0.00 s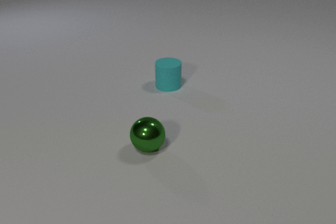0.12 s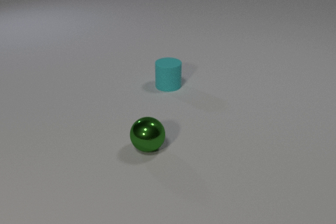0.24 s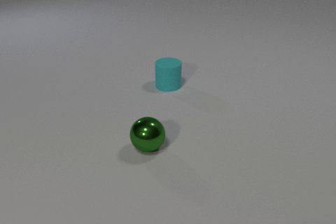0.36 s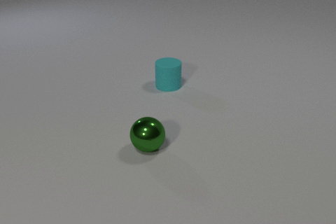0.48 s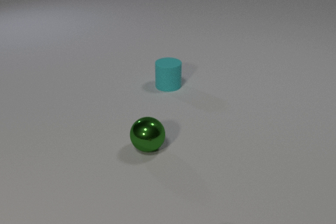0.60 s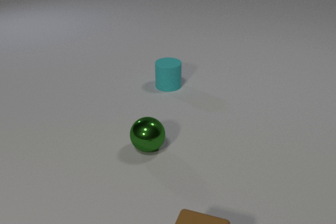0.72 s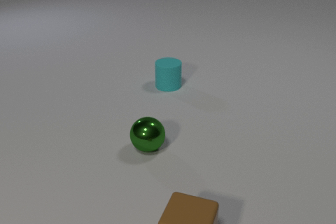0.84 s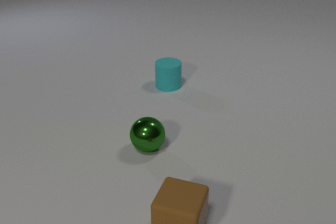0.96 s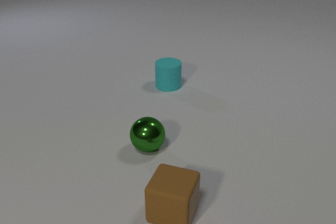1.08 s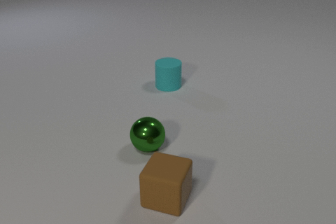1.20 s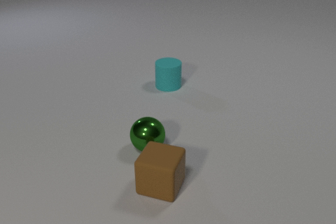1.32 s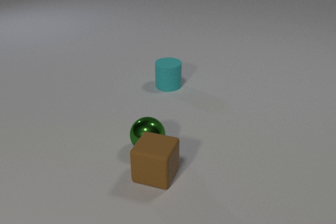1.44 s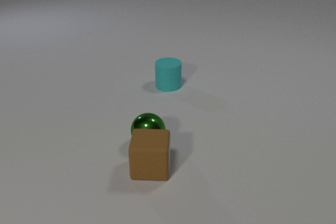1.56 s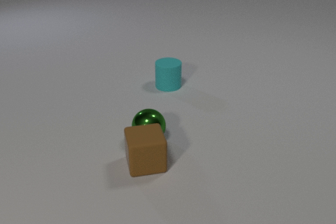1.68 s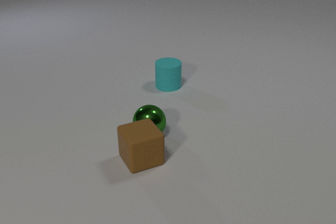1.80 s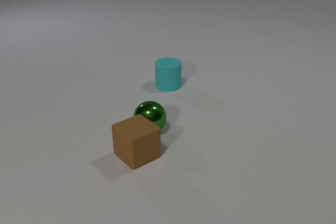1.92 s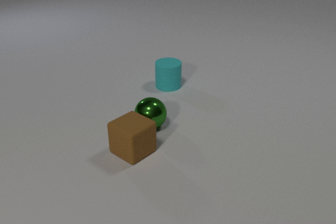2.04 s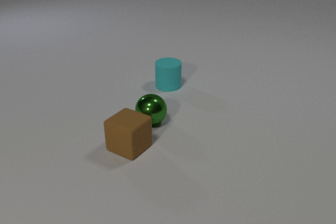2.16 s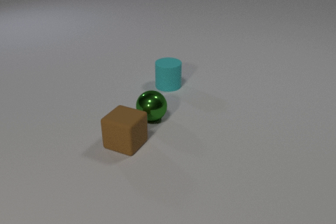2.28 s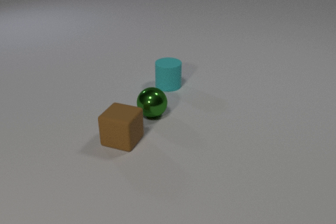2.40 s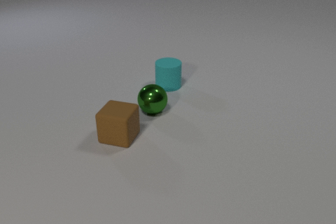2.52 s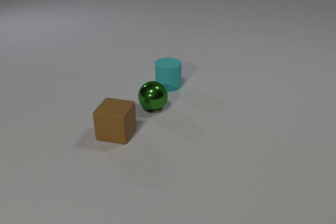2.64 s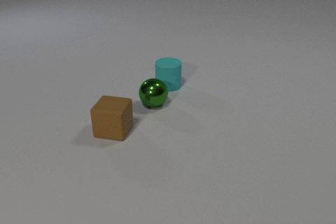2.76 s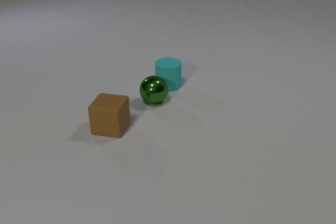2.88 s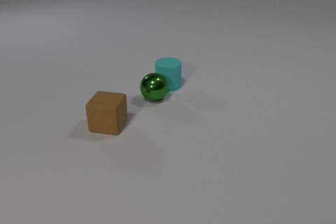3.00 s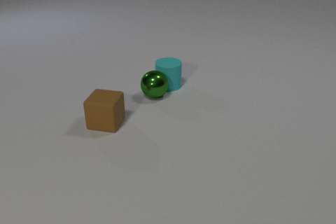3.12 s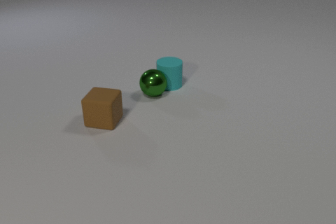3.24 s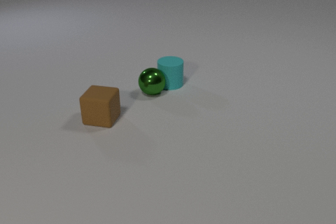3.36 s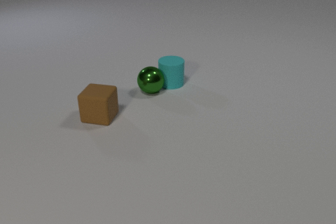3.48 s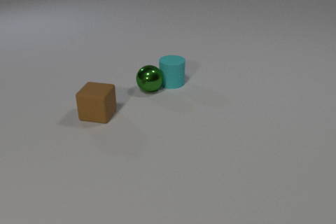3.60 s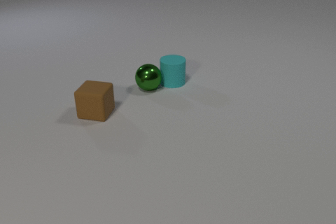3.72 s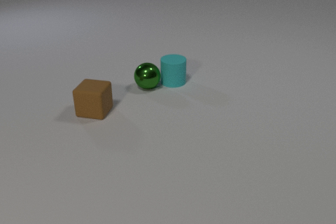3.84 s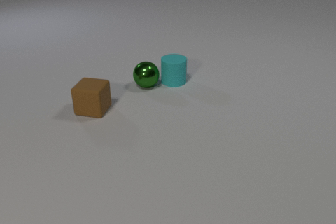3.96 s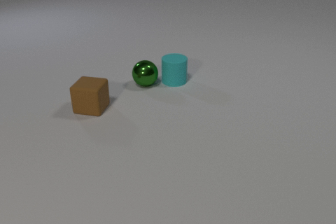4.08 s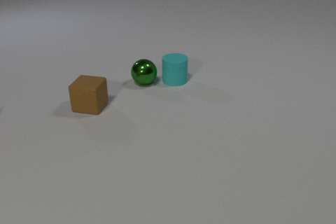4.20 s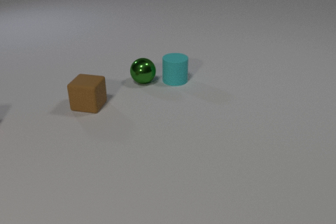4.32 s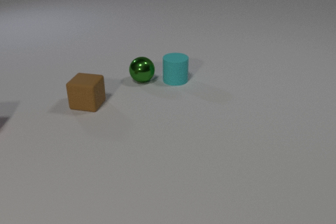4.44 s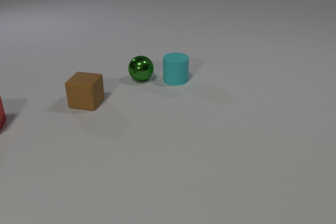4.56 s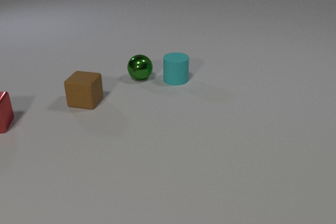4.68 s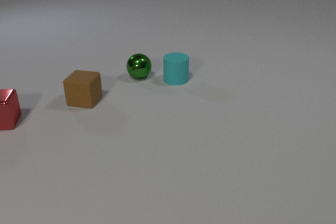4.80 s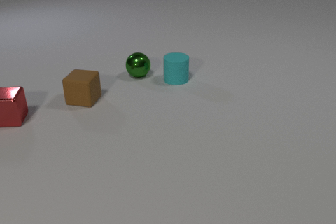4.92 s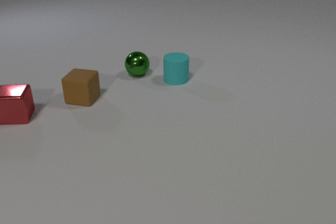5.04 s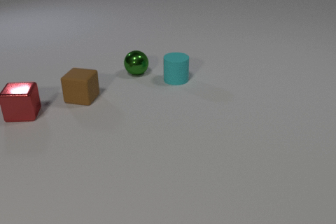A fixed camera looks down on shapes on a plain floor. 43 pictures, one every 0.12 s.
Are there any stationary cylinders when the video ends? yes.
What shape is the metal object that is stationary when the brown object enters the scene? sphere.
What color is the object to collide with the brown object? green.
0.00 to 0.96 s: The brown rubber cube comes in at the bottom edge, slides away from the camera.
0.96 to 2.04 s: The brown rubber cube slides away from the camera and to the left, spins counterclockwise seen from above by about 75 degrees, its near face sliding to the right. The green metal sphere rolls away from the camera. The brown rubber cube and the green metal sphere collide.
2.04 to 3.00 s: The brown rubber cube slides away from the camera and to the left, spins counterclockwise seen from above by about 15 degrees, its near face sliding to the right. The green metal sphere rolls away from the camera. The green metal sphere and the cyan rubber cylinder collide.
3.00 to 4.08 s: The brown rubber cube slides away from the camera and to the left. The green metal sphere rolls away from the camera. The cyan rubber cylinder slides away from the camera and to the right.
4.08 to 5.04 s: The brown rubber cube slides away from the camera. The green metal sphere rolls away from the camera. The red metal cube comes in at the left edge, slides to the right and away from the camera.
